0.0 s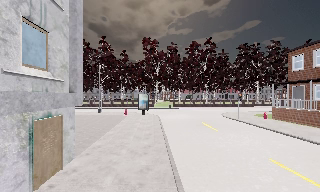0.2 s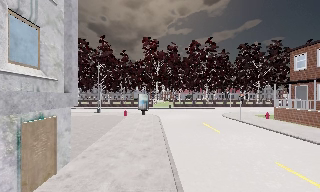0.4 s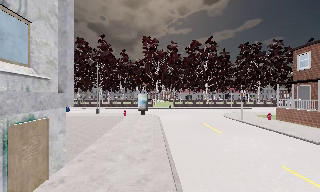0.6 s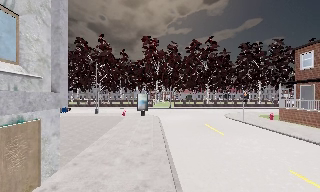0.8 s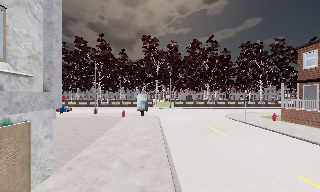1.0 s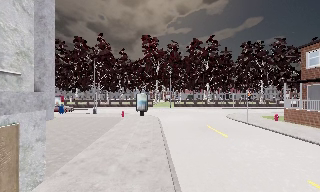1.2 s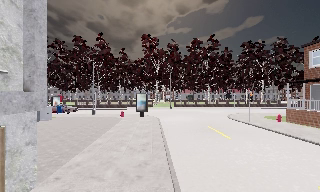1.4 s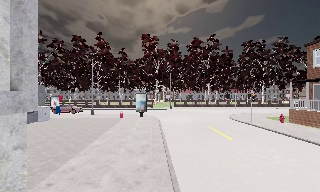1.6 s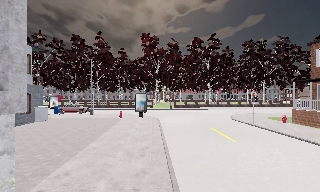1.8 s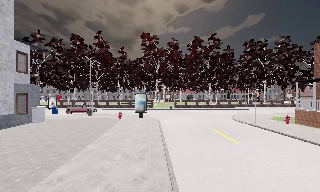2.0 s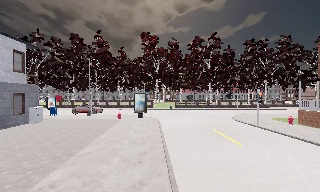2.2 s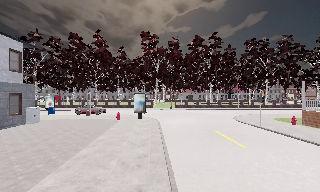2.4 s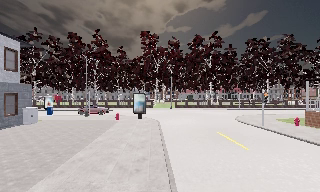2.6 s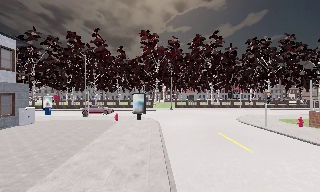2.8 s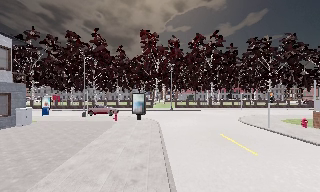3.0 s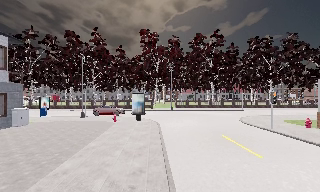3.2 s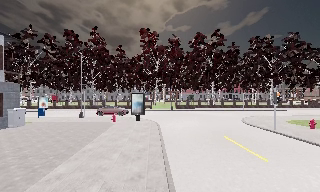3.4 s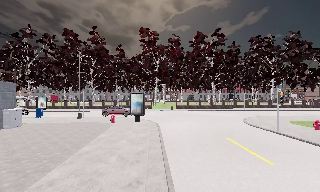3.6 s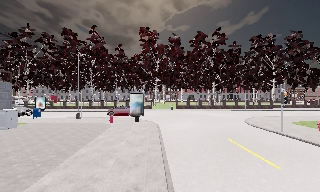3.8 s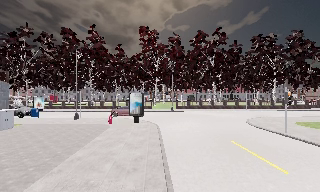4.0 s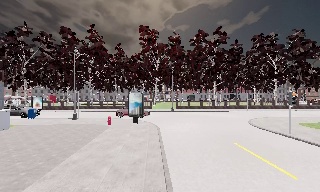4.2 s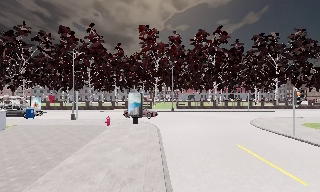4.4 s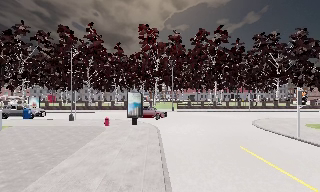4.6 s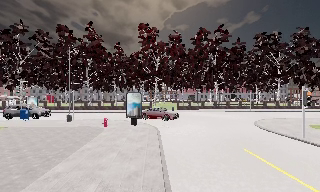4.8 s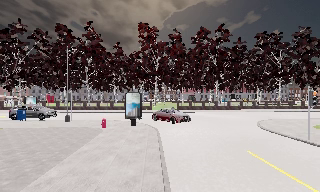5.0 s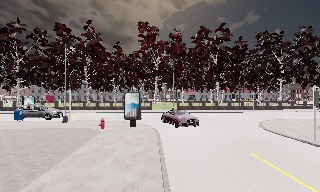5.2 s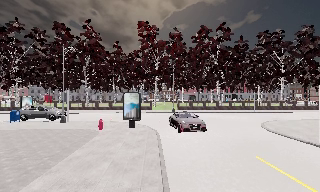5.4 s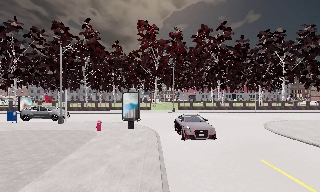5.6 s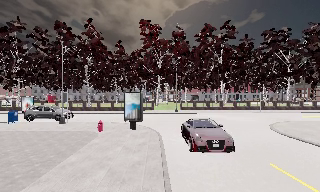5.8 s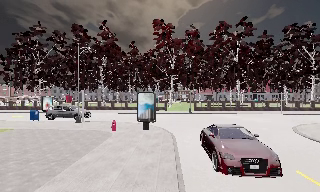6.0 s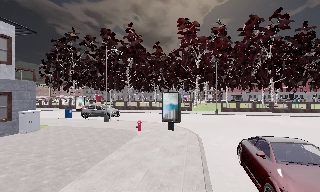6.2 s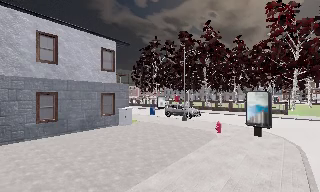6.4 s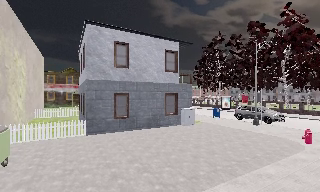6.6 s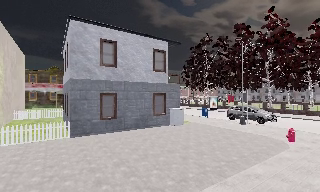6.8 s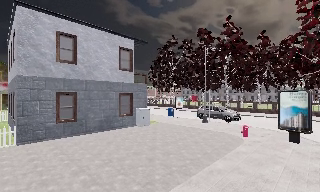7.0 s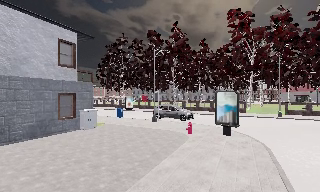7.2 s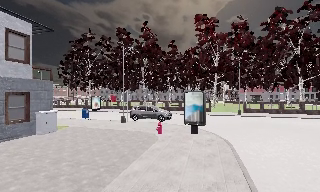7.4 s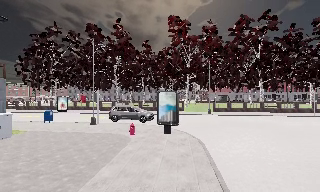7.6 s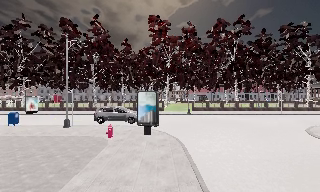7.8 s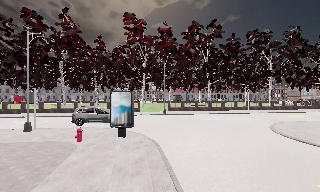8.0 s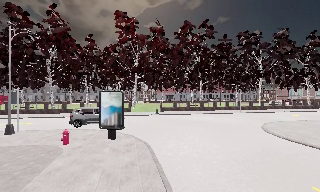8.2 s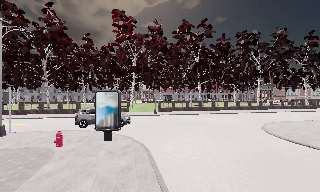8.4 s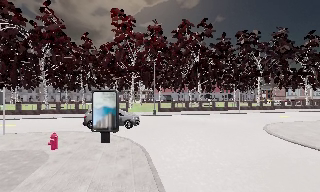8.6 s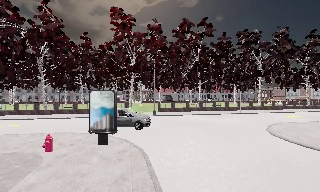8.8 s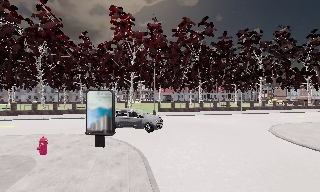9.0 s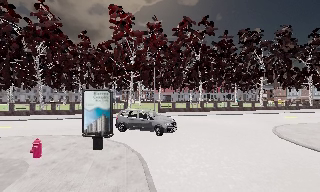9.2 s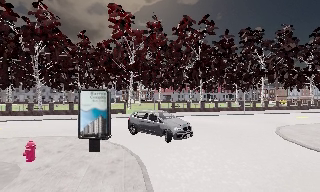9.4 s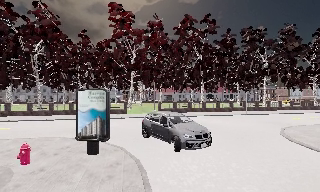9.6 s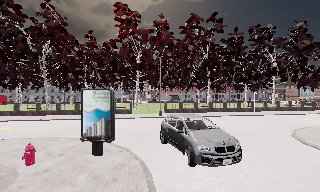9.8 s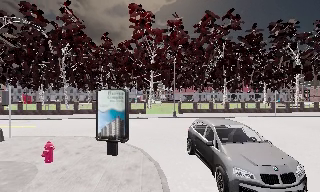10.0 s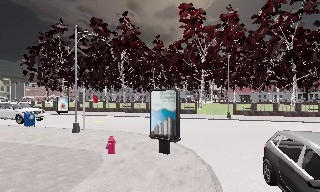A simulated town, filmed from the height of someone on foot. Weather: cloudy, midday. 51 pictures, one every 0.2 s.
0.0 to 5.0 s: The camera travels forward, about 9 m, so what stands in front looms larger.
5.0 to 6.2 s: The camera swings to its left by about 40 degrees, and the scene slides to the right. It travels forward, about 1.5 m.
6.2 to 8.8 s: The scene slides to the left, as the camera pans about 50 degrees to its right. It travels forward, about 3.5 m.
8.8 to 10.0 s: The camera swings to its left by about 25 degrees, and the scene slides to the right. It travels forward, about 1.5 m, so what stands in front looms larger.
The film runs forward here.
